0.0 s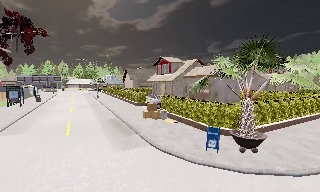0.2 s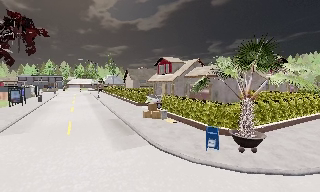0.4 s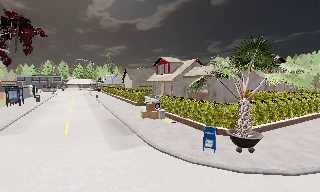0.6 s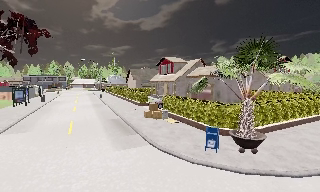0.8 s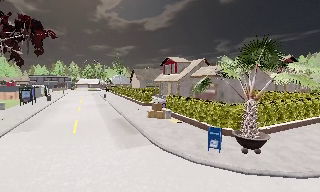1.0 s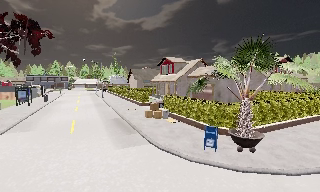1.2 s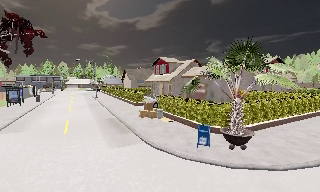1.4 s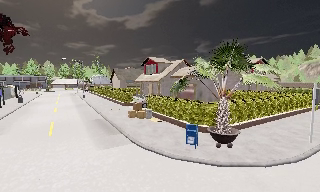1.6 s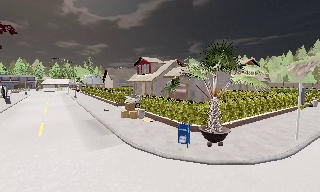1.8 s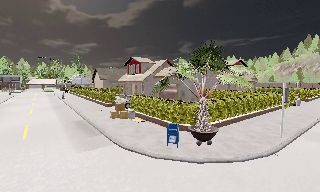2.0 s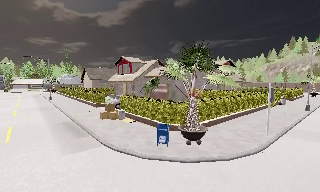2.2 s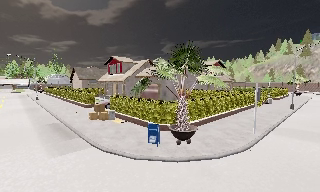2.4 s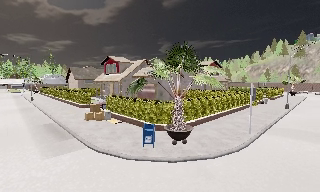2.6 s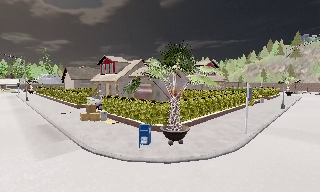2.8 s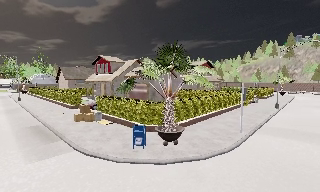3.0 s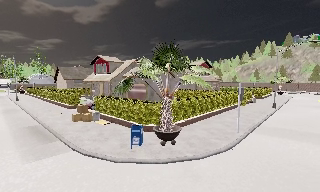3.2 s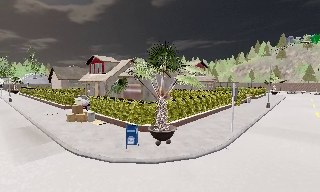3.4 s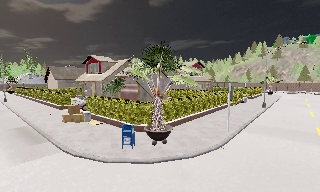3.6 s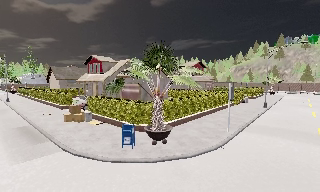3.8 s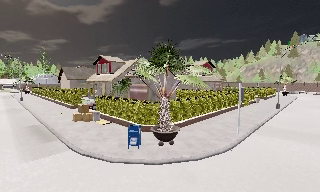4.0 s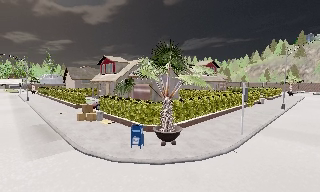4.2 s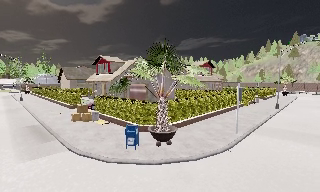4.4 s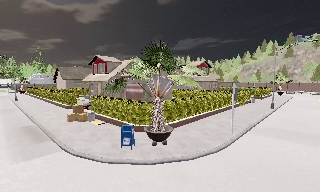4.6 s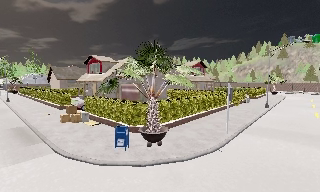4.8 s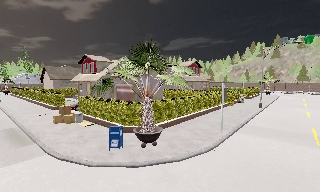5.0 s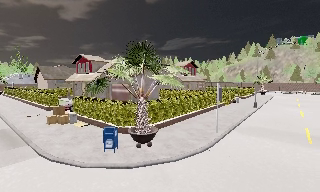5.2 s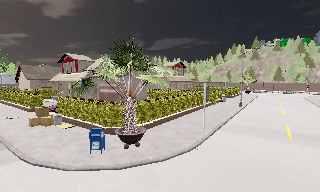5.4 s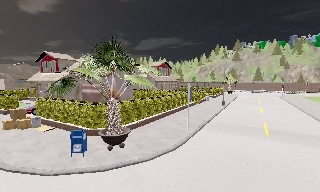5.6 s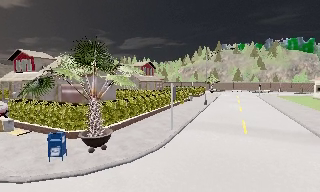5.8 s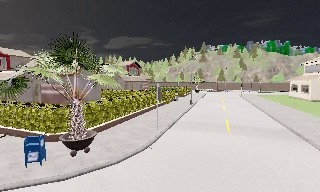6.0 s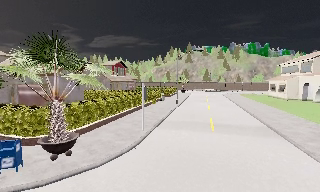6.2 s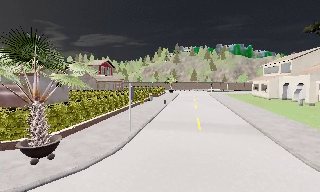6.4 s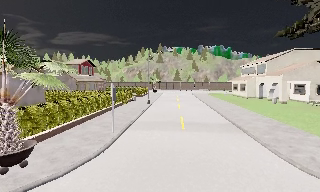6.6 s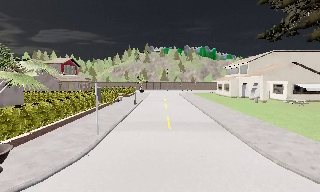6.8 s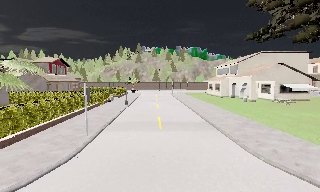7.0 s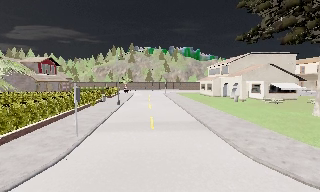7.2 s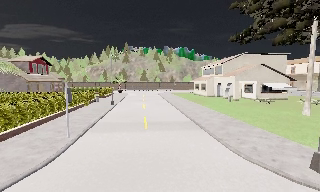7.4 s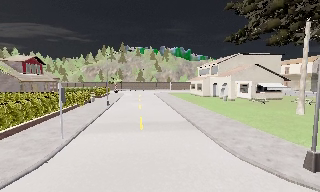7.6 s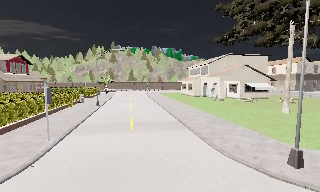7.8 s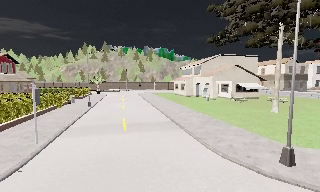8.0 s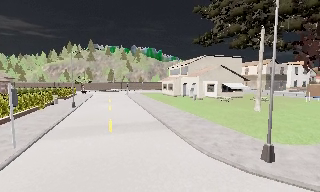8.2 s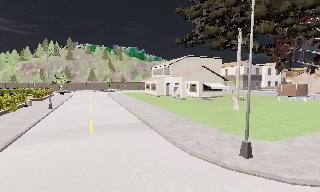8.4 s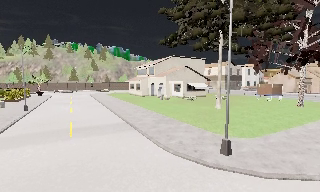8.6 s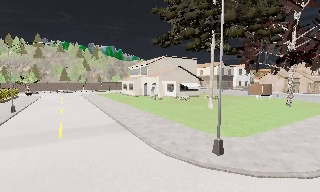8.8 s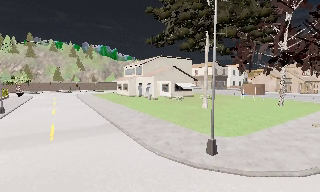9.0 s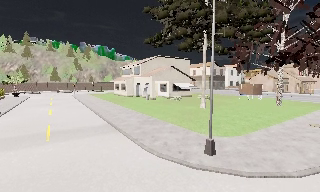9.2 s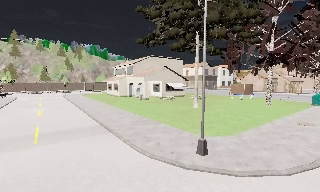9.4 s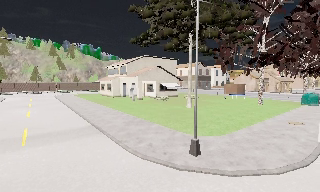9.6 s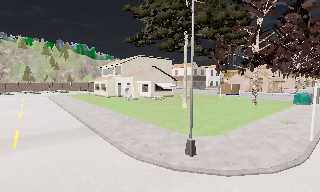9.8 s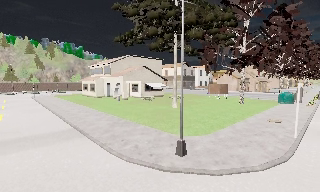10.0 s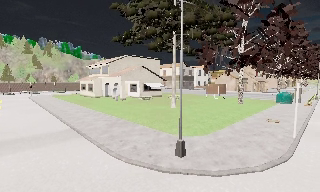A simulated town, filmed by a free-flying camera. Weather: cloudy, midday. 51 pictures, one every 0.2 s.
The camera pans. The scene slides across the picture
to the left.
The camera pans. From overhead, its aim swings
clockwise.
0.0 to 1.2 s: The camera shifts only a little, or ends up much as it began.
1.2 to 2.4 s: The scene slides to the left, as the camera pans about 15 degrees to its right.
2.4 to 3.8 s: The camera travels to its right, about 0.5 m, so close, fixed things drift to the left.
3.8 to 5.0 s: The camera shifts only a little, or ends up much as it began.
5.0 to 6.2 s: The camera pans to its right, which is clockwise from overhead, by about 30 degrees.
6.2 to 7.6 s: The scene slides to the left, as the camera pans about 20 degrees to its right. It travels to its right, about 0.5 m, so close, fixed things drift to the left.
7.6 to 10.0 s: The camera swings to its right by about 35 degrees, and the scene slides to the left. It travels forward, about 1 m.
The film runs forward here.
